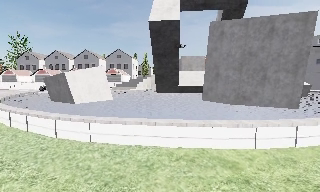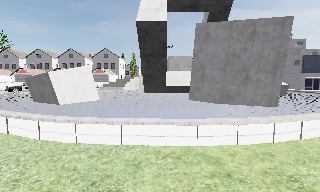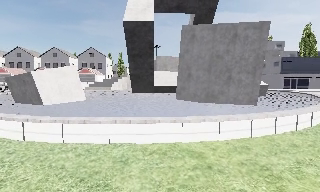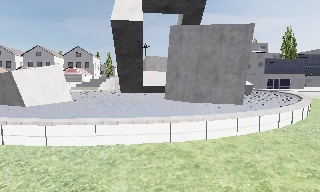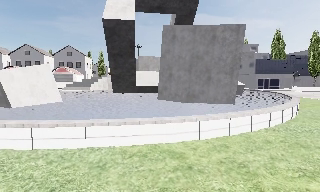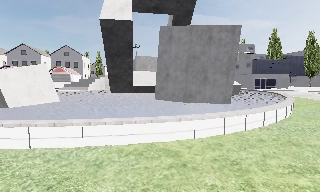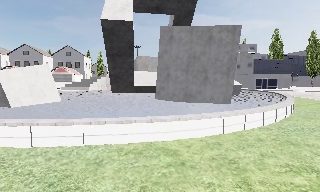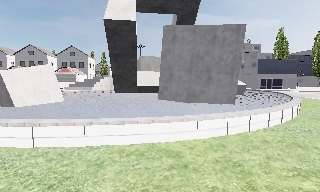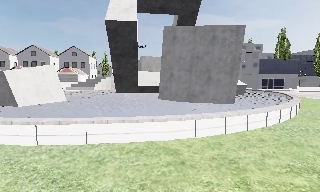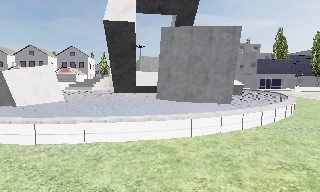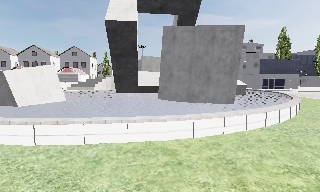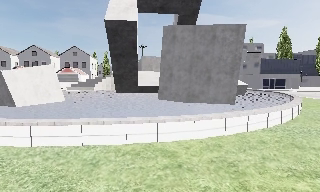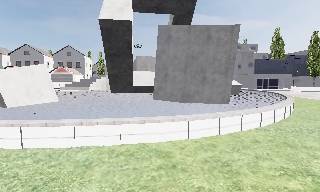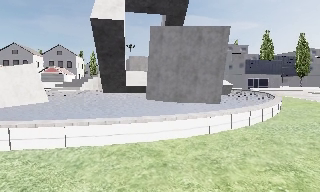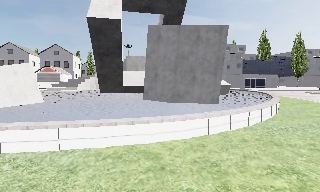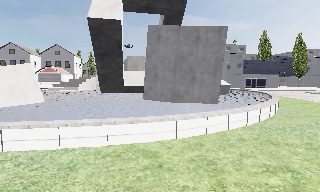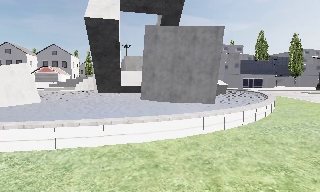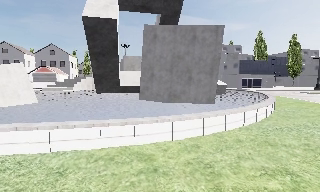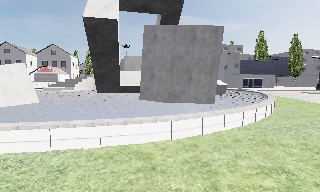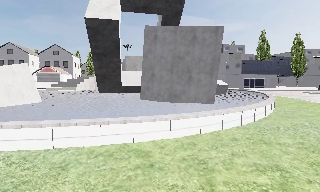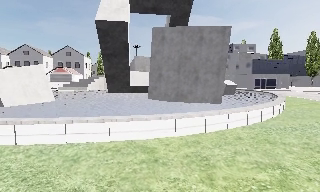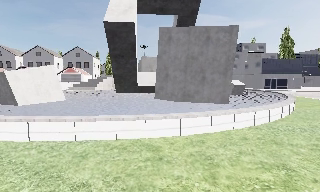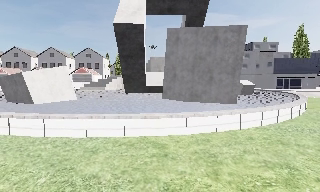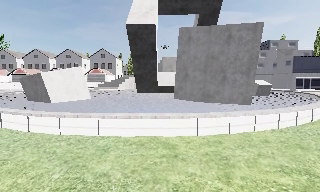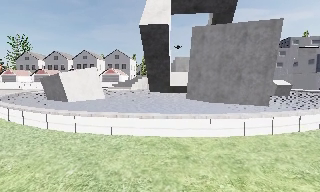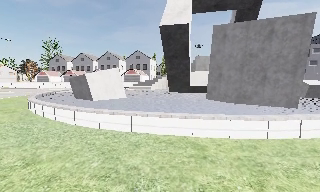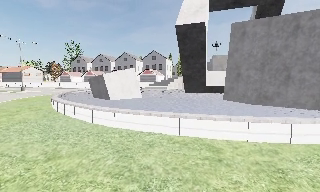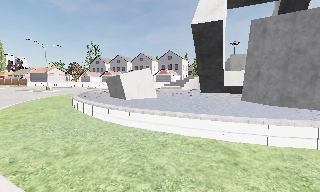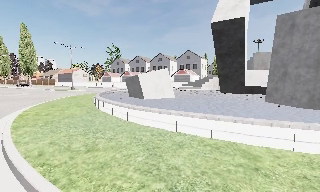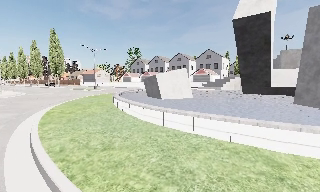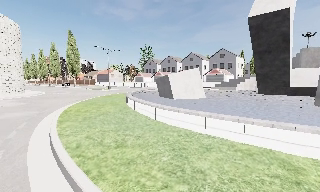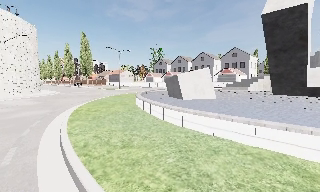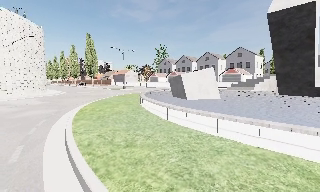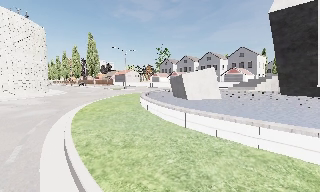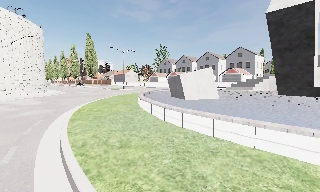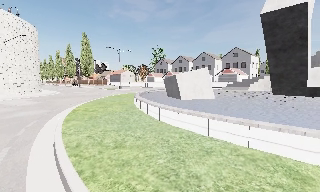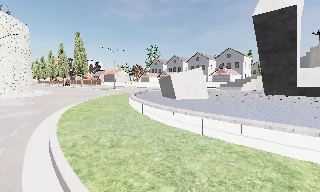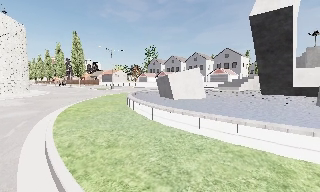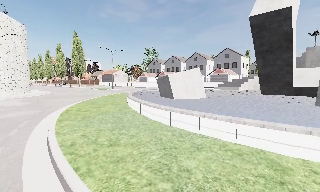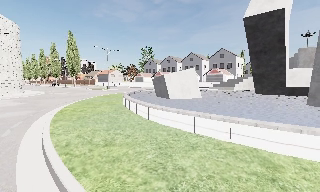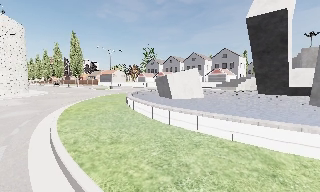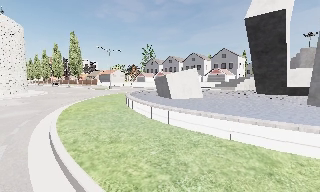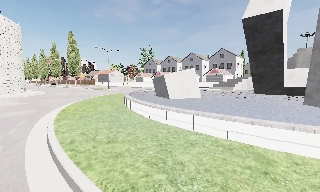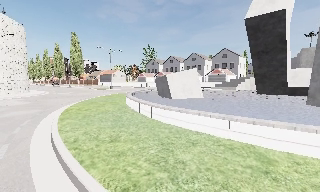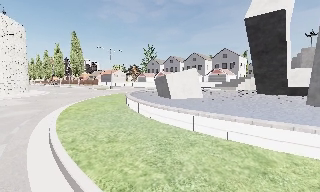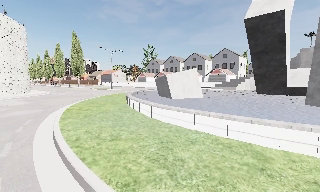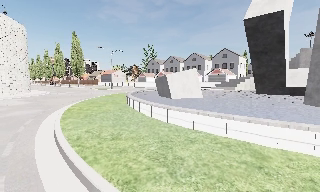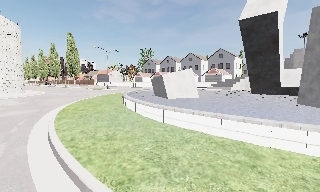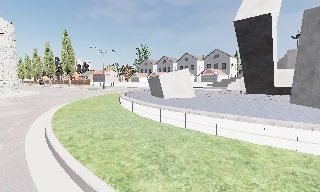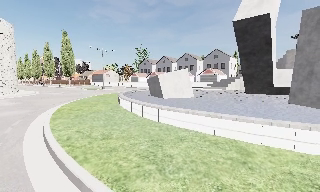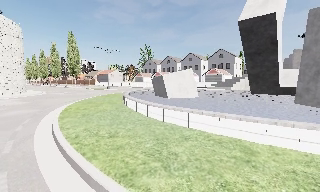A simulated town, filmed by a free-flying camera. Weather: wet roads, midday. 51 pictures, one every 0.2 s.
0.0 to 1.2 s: The camera pans to its right, which is clockwise from overhead, by about 15 degrees.
1.2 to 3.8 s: The camera shifts only a little, or ends up much as it began.
3.8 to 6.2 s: The camera pans to its left, which is counterclockwise from overhead, by about 55 degrees. It travels to its right, about 0.5 m.
6.2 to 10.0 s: The camera travels backward, about 1 m, so what stands in front gets smaller.
The film runs forward here.
